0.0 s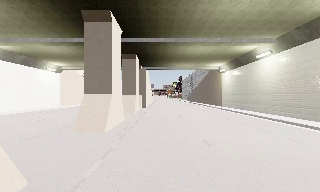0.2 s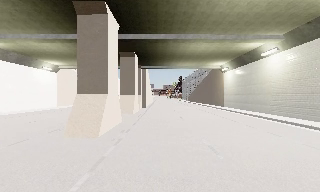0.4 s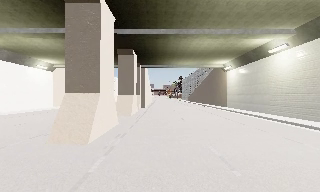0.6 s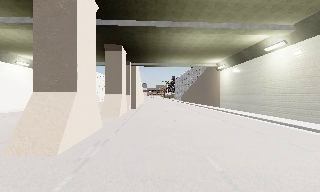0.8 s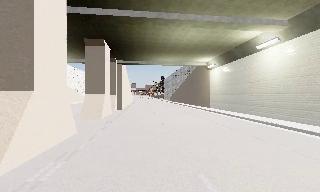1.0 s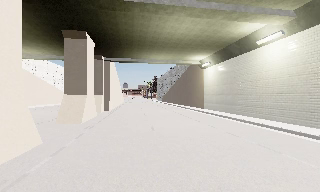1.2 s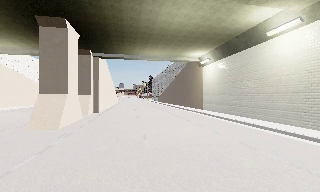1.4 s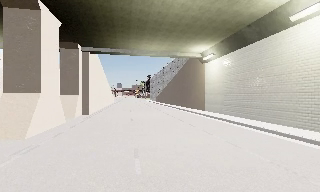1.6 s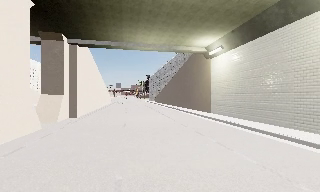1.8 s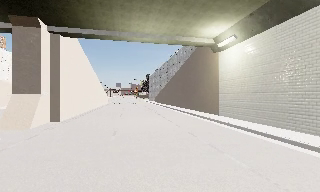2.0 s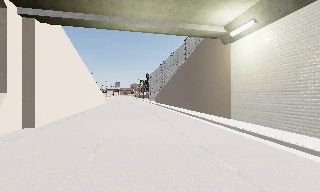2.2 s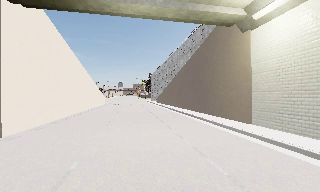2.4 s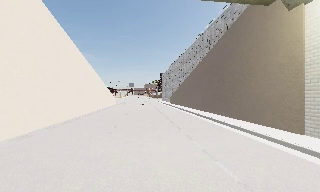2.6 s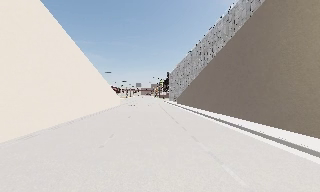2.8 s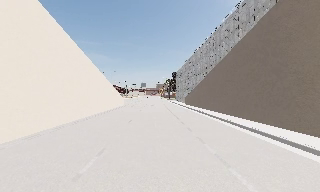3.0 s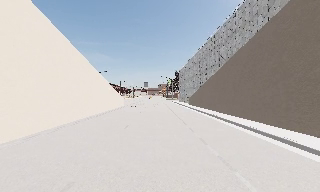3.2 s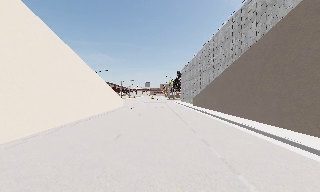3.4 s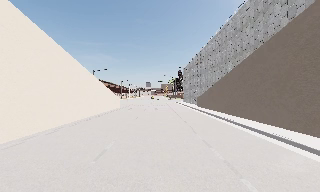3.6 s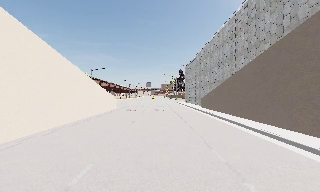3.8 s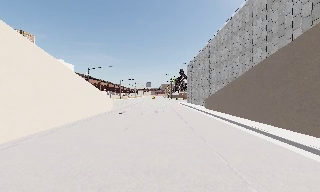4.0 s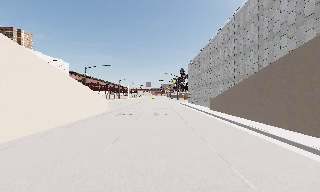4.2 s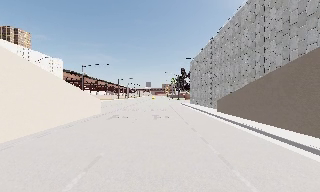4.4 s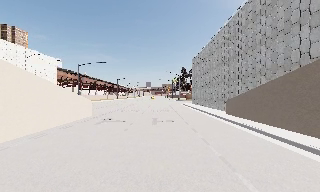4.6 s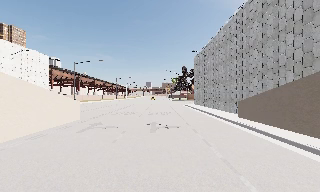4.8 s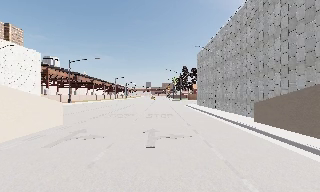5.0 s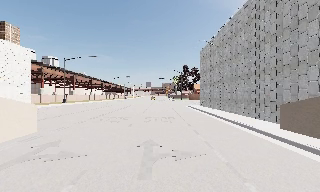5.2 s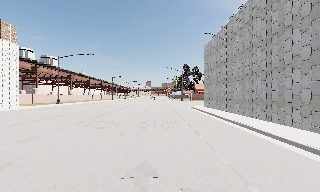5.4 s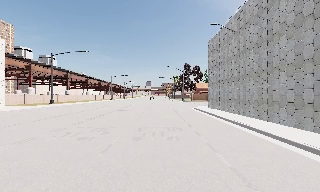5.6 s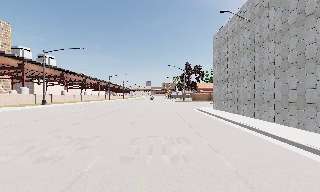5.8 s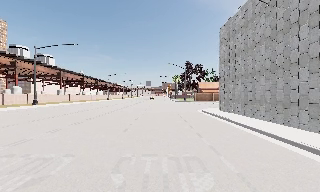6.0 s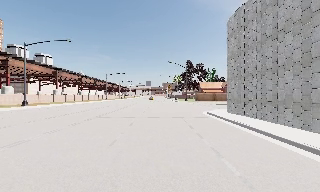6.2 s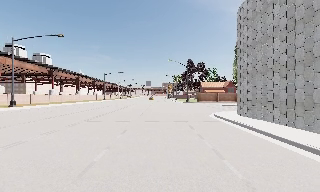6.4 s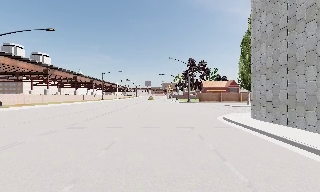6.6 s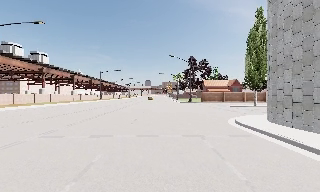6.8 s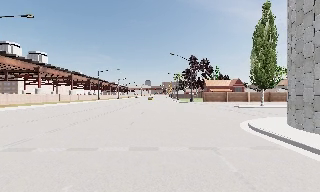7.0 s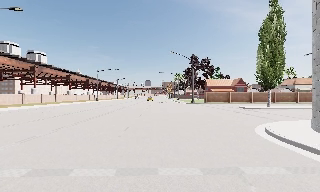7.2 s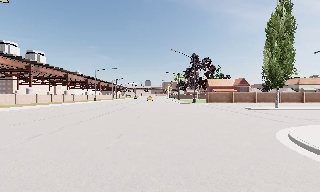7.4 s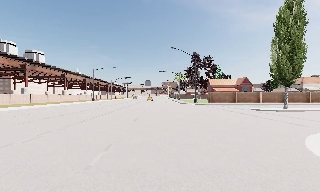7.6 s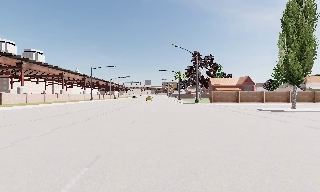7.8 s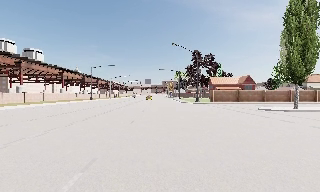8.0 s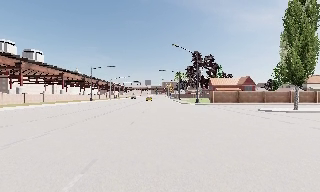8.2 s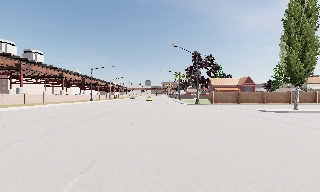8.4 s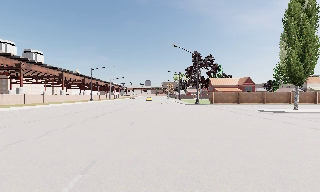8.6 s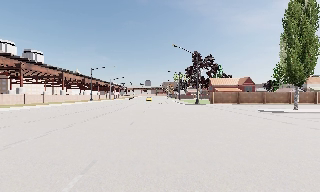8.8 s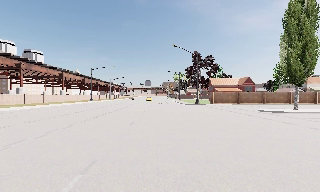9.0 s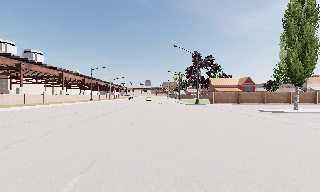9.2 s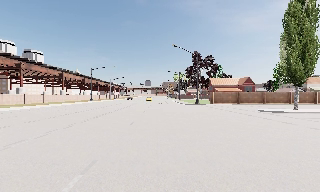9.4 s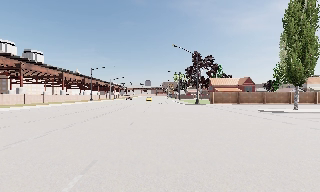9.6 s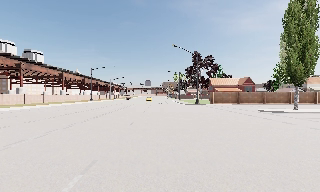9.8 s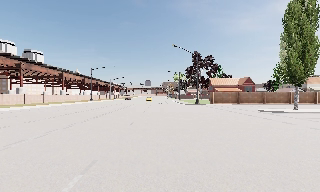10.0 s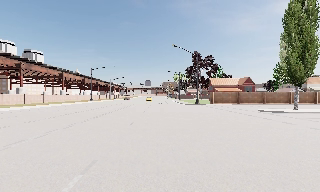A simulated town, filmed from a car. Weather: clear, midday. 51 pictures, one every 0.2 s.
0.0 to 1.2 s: The scene slides to the left, as the camera pans about 10 degrees to its right. It travels forward, about 7 m, so what stands in front looms larger. It gains speed.
1.2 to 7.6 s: The camera pans to its left, which is counterclockwise from overhead, by about 10 degrees. It travels forward, about 65 m, so what stands in front looms larger.
7.6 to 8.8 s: The camera shifts only a little, or ends up much as it began.
8.8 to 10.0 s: The camera keeps its place and its aim.
The film runs forward here.
